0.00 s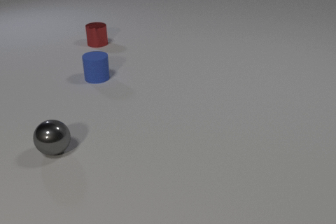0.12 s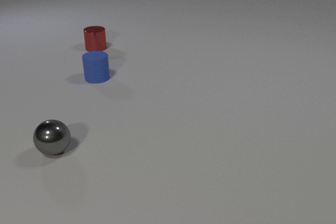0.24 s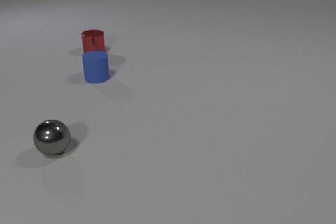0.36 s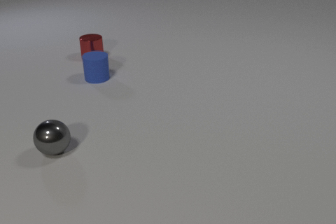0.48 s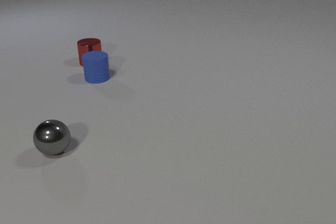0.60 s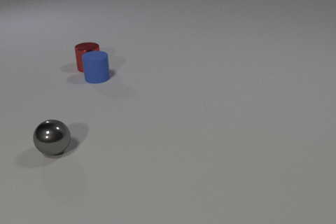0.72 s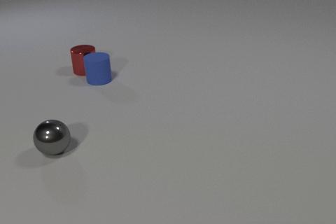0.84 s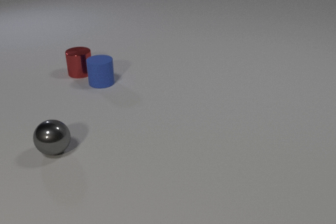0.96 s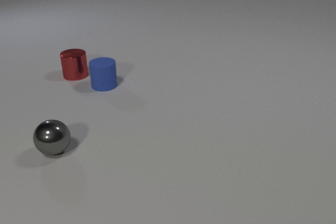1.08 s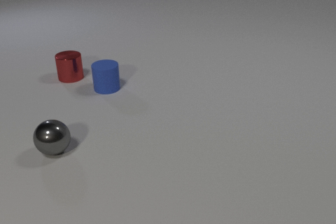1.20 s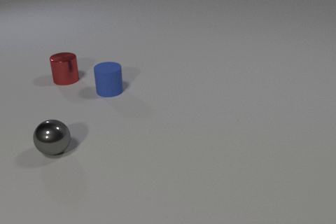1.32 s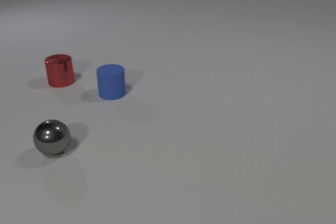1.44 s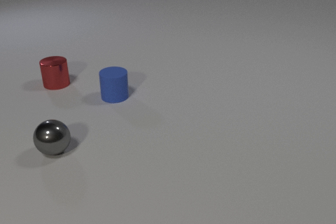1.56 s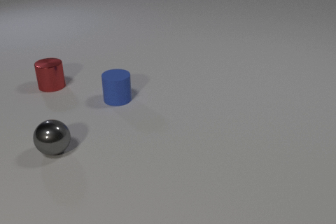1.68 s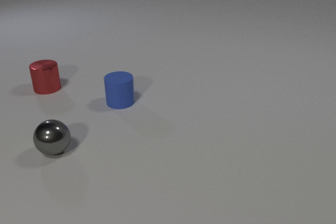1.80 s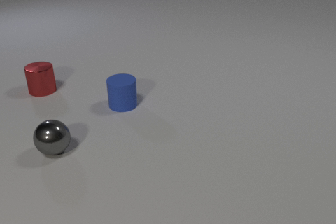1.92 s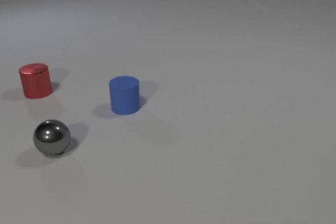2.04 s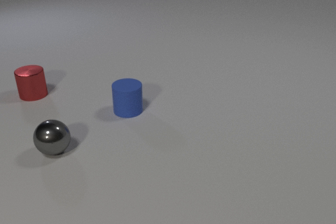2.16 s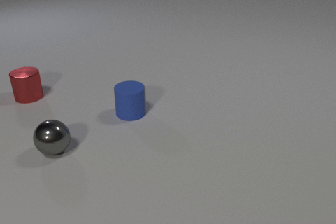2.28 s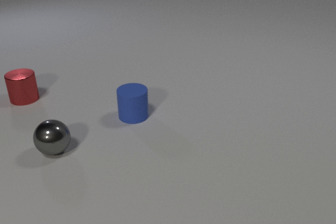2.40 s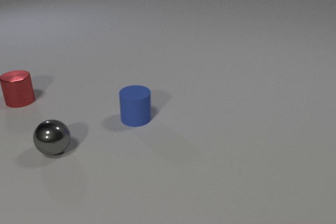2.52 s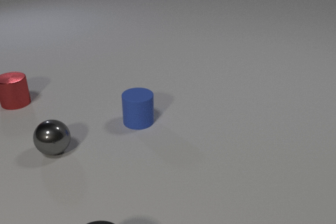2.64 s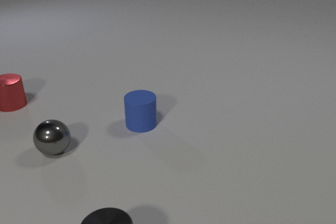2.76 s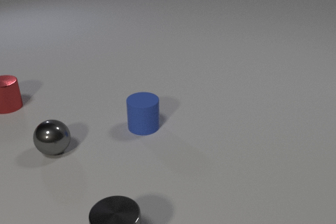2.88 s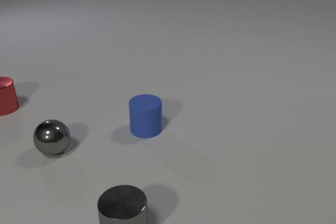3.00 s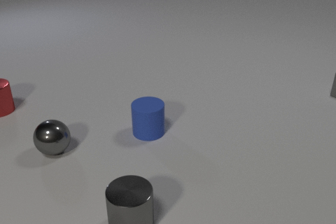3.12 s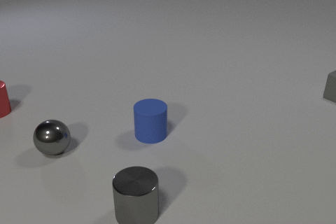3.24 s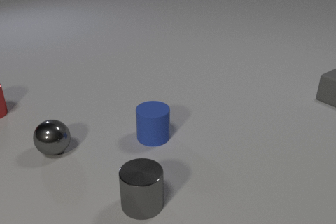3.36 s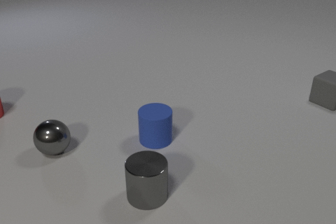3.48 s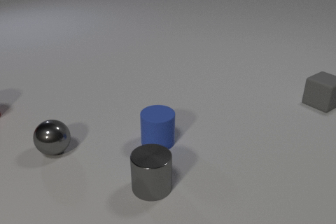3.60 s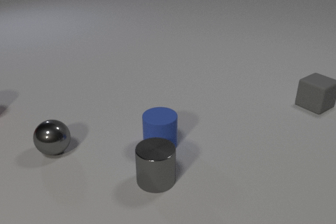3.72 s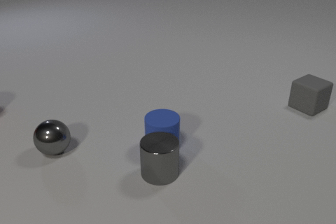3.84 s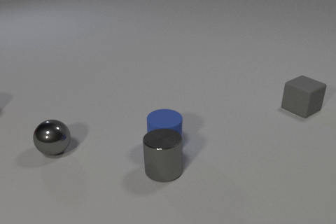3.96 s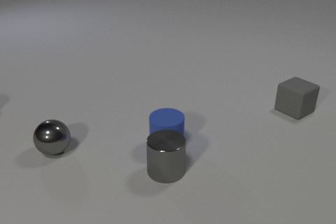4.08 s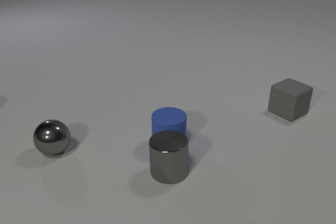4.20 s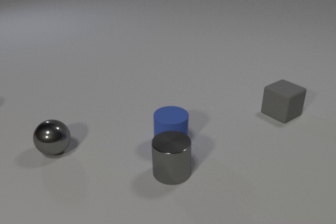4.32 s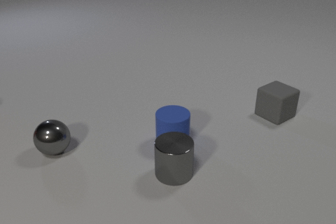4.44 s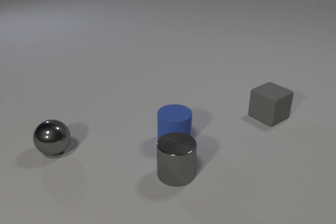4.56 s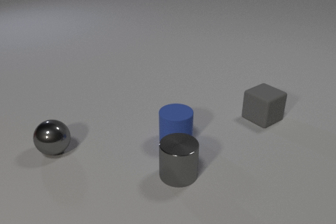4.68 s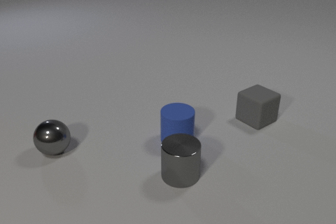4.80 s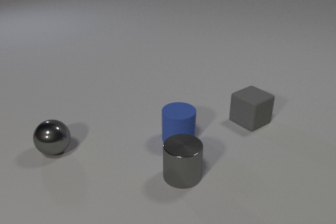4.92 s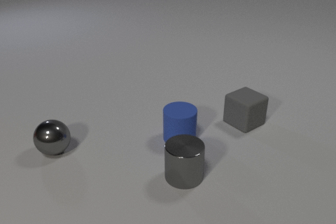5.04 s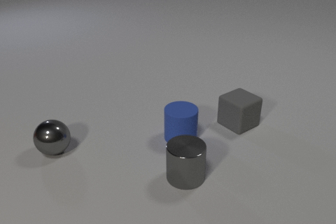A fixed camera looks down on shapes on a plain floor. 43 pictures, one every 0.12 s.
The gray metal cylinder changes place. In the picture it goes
away from the camera.
The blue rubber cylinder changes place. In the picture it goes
toward the camera.
0.00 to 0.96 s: The red metal cylinder slides toward the camera. The blue rubber cylinder slides toward the camera. The red metal cylinder and the blue rubber cylinder collide.
0.96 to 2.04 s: The red metal cylinder slides to the left and toward the camera. The blue rubber cylinder slides toward the camera and to the right.
2.04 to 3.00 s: The red metal cylinder slides to the left and toward the camera. The blue rubber cylinder slides toward the camera and to the right. The gray metal cylinder comes in at the bottom edge, slides away from the camera and to the right. The gray rubber cube comes in at the right edge.
3.00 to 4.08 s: The red metal cylinder slides to the left and toward the camera, leaves at the left edge. The blue rubber cylinder slides toward the camera and to the right. The gray metal cylinder slides away from the camera and to the right. The gray rubber cube slides toward the camera and to the left. The blue rubber cylinder and the gray metal cylinder collide.
4.08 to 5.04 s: The blue rubber cylinder slides away from the camera and to the right. The gray metal cylinder slides to the right. The gray rubber cube slides to the left and toward the camera.
What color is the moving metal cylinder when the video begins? red.
How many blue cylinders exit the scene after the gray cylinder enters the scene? 0.
What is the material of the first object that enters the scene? metal.
